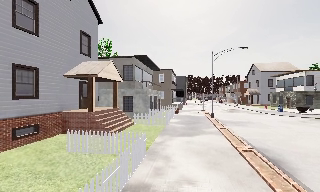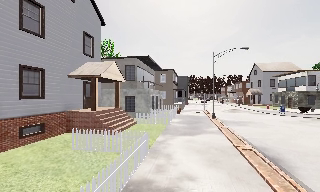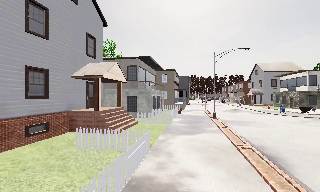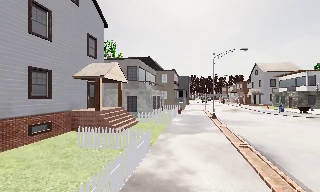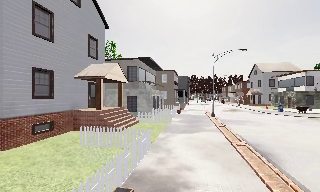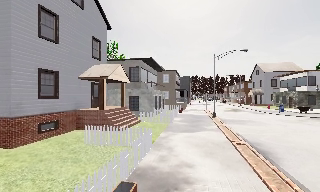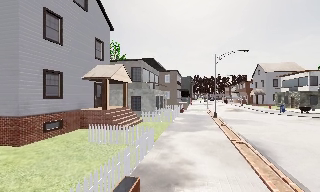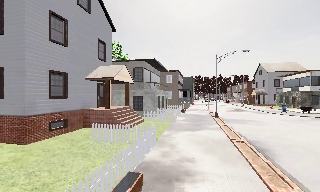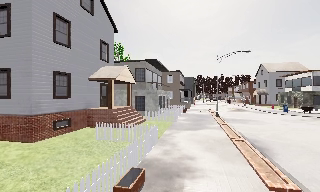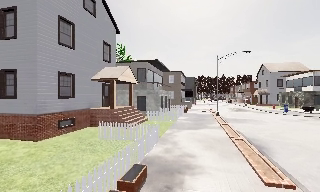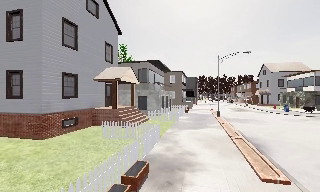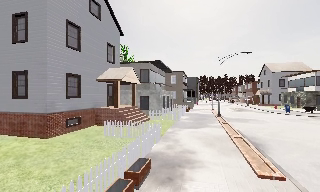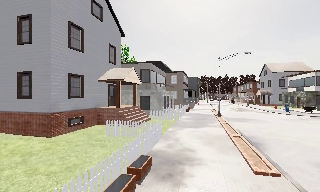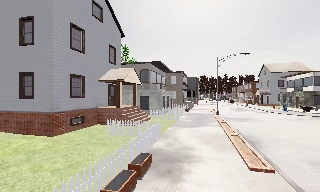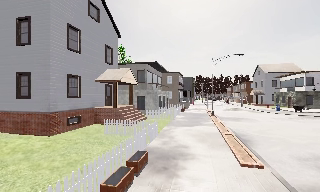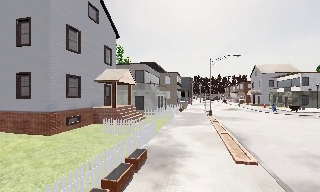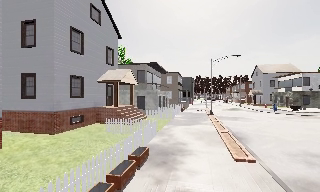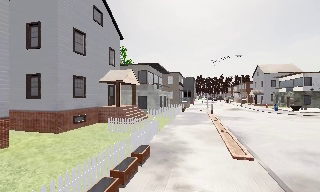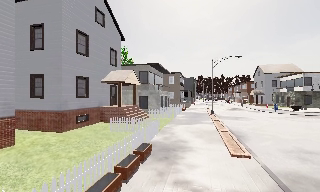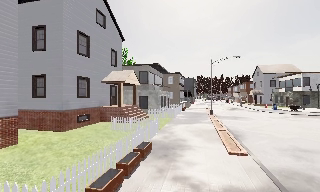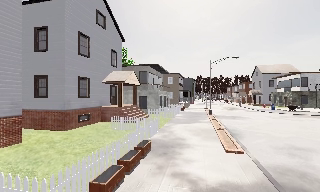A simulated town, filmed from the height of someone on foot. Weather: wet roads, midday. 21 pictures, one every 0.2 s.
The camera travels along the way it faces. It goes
backward.
0.0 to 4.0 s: The camera travels backward, about 4.5 m, so what stands in front gets smaller.
The film runs backward here.
